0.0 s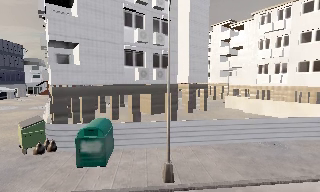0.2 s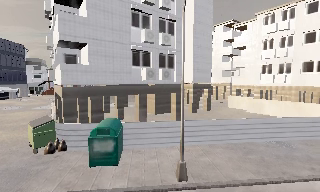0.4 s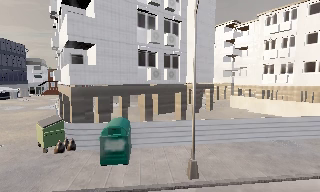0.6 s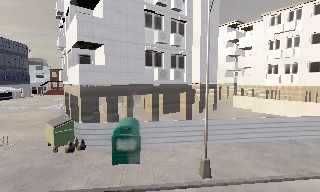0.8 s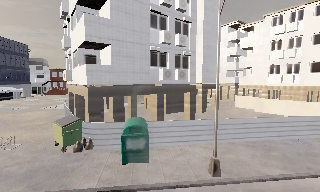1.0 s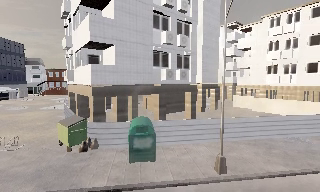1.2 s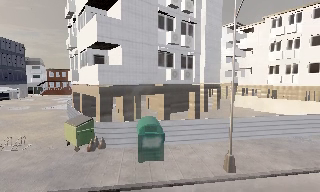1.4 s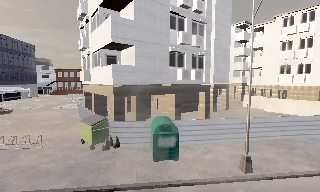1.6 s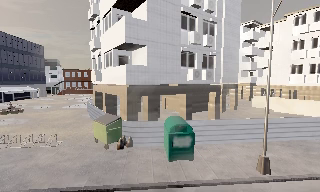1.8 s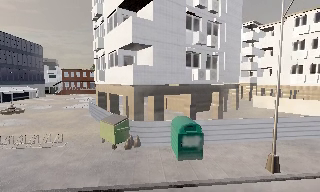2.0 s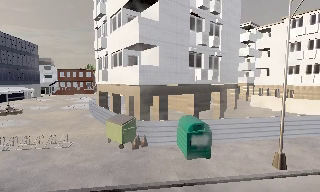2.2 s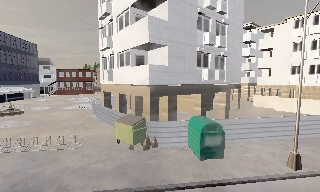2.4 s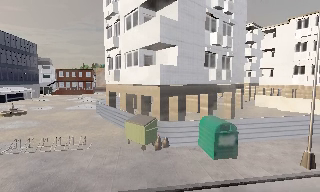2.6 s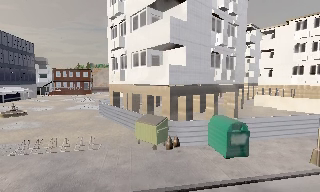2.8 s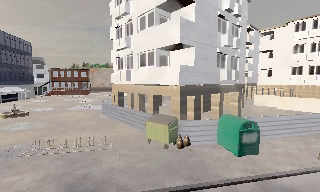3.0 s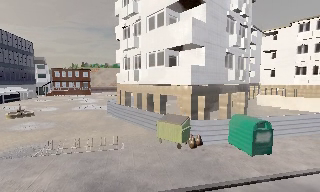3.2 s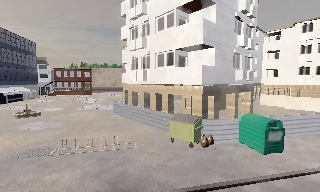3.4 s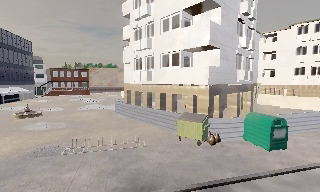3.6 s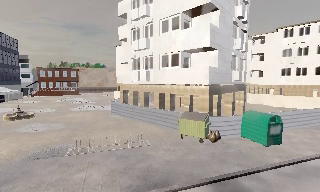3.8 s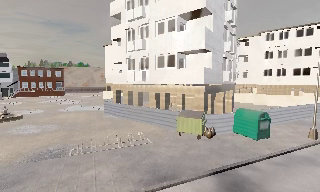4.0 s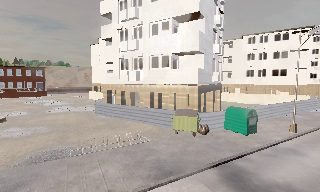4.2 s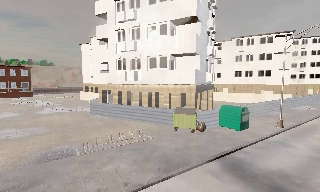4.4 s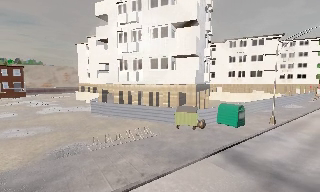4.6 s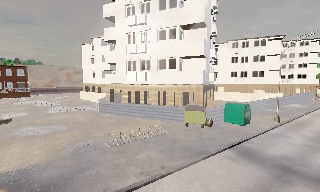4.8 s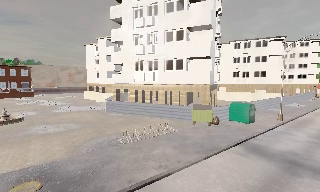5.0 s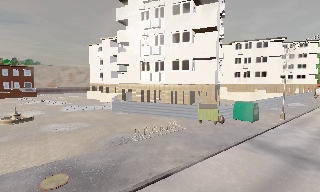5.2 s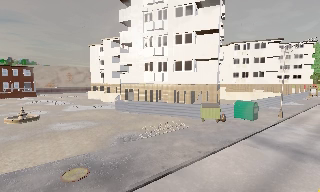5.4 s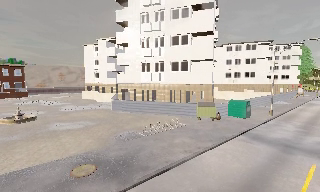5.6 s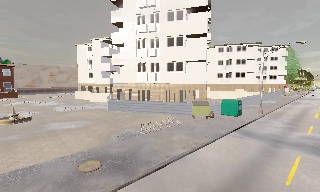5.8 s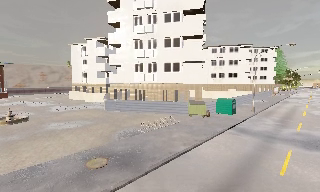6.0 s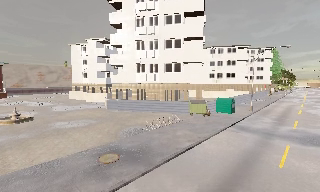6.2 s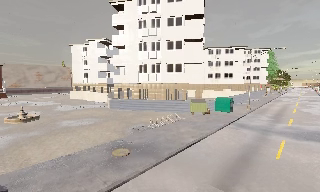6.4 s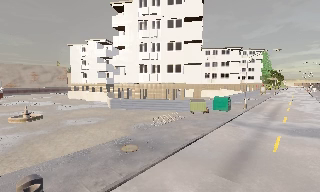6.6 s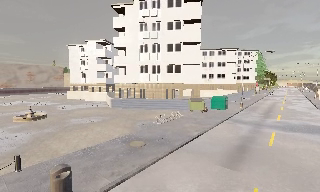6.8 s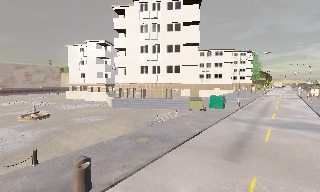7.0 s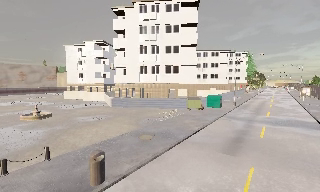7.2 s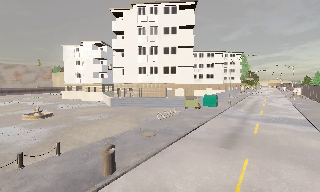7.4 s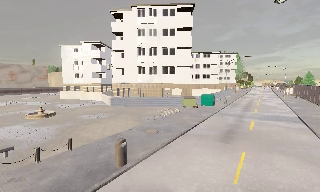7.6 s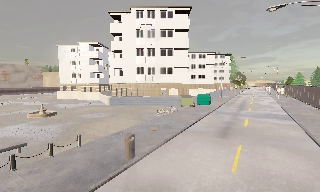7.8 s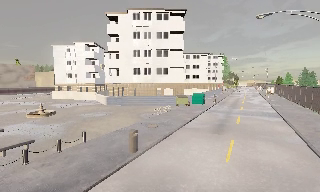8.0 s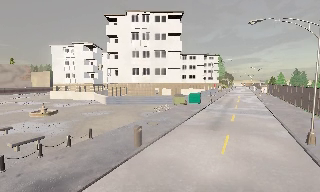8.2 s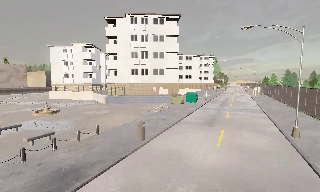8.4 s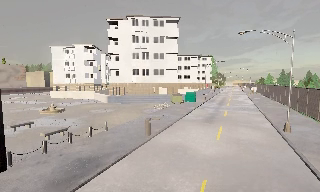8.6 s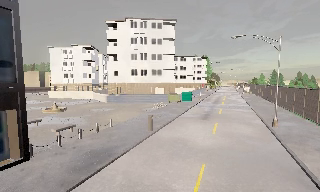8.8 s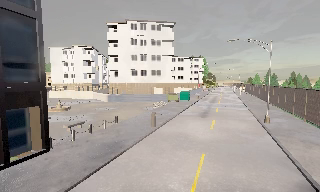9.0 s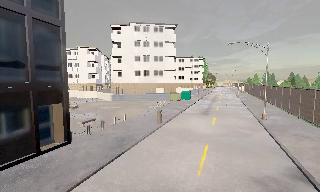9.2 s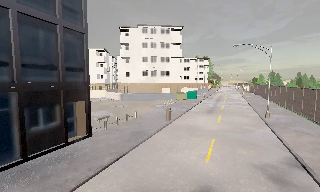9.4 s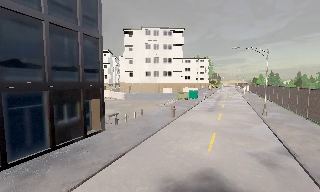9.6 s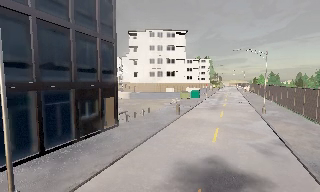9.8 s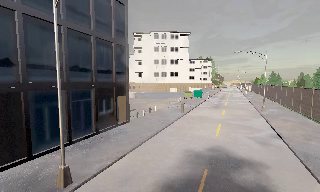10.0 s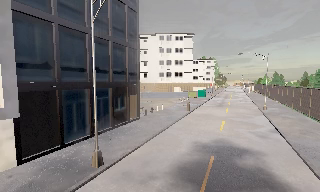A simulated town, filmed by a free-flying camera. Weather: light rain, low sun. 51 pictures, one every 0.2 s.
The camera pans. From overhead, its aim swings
clockwise.
0.0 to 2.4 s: The camera travels to its left, about 7 m, so close, fixed things drift to the right.
2.4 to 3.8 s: The camera pans to its right, which is clockwise from overhead, by about 15 degrees. It travels to its left, about 6 m.
3.8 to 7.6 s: The camera pans to its right, which is clockwise from overhead, by about 35 degrees. It travels to its left and backward, about 16 m.
7.6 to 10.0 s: The camera travels backward and to its left, about 14 m, so what stands in front gets smaller.
The film runs backward here.
